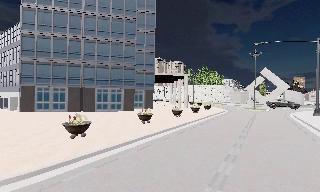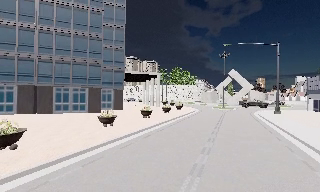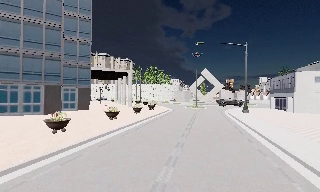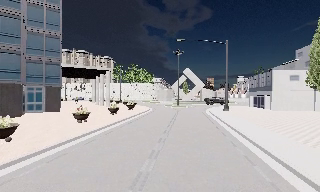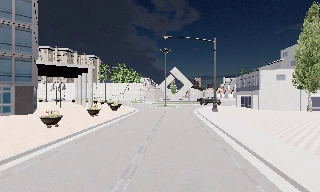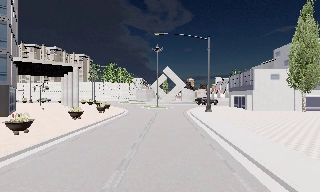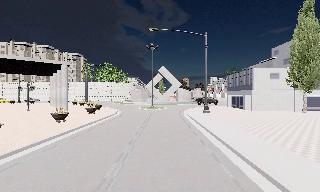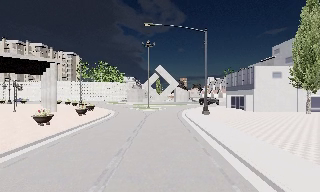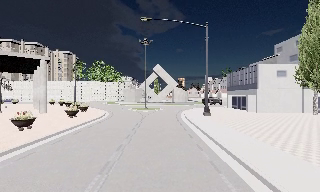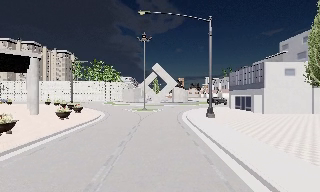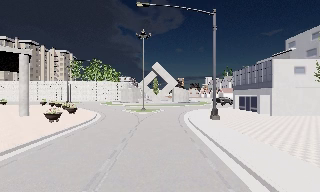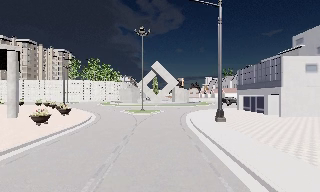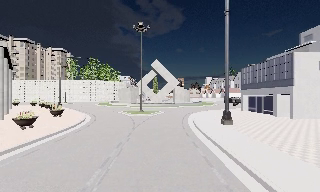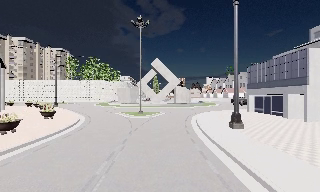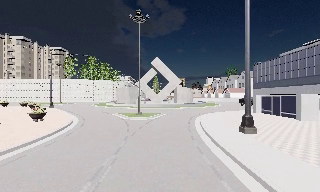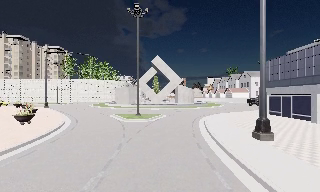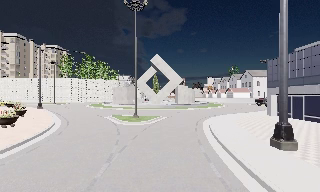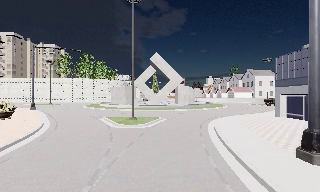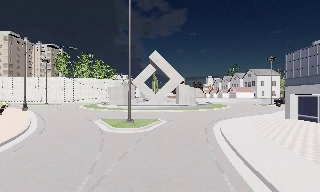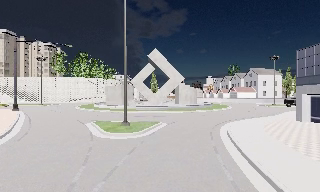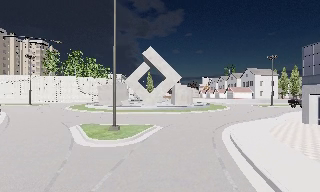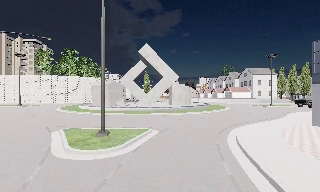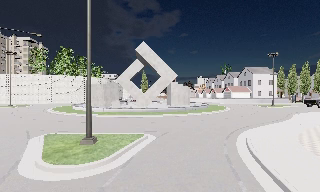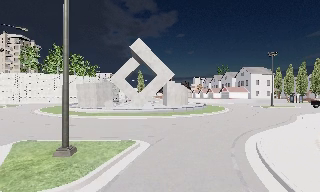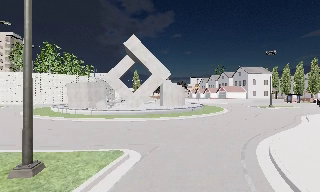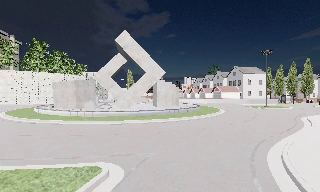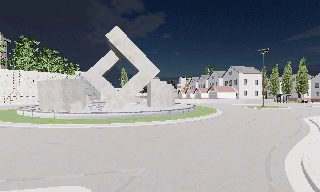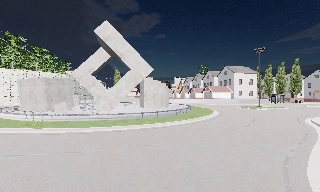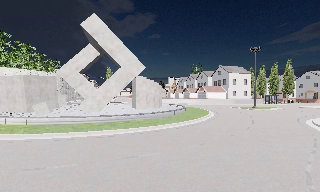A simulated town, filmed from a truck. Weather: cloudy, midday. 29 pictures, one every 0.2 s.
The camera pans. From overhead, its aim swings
clockwise.
The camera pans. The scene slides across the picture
to the left.
0.0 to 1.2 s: The camera swings to its right by about 30 degrees, and the scene slides to the left. It travels forward, about 9 m.
1.2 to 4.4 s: The camera travels forward, about 20 m, so what stands in front looms larger.
4.4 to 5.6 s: The scene slides to the left, as the camera pans about 10 degrees to its right. It travels forward, about 8 m, so what stands in front looms larger.
The film runs forward here.
